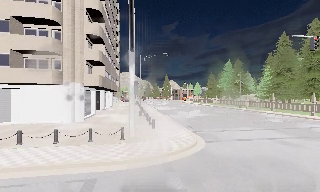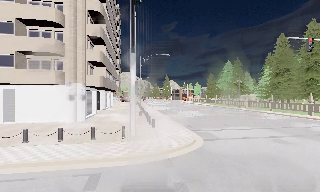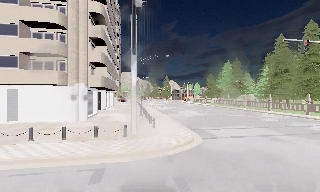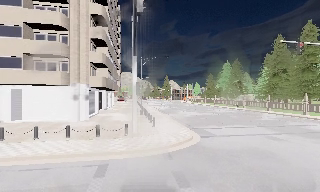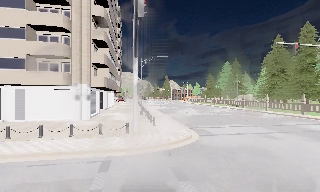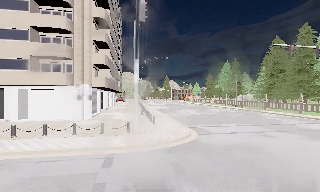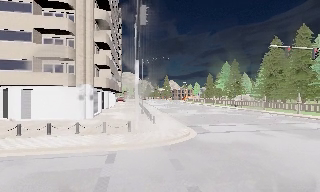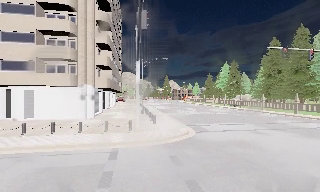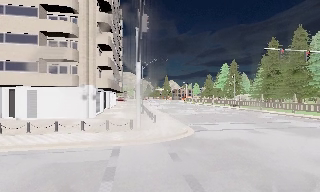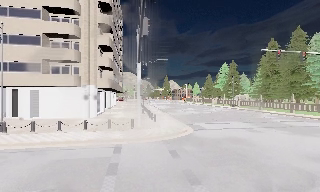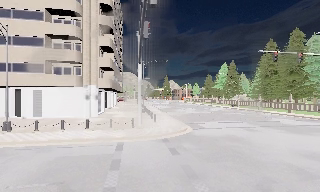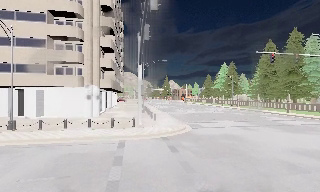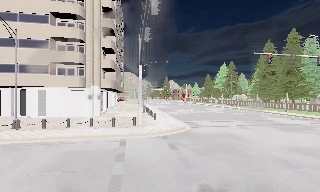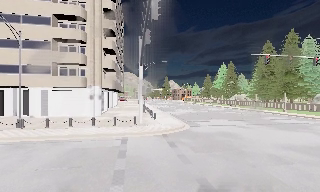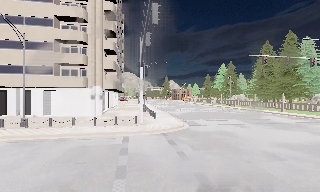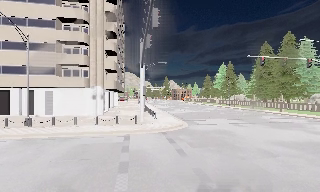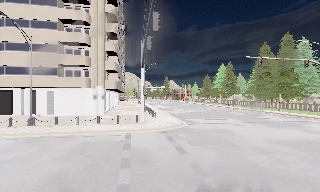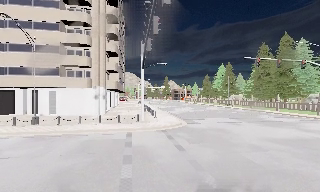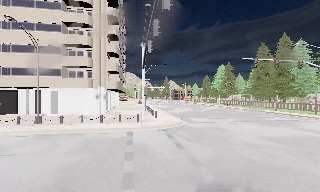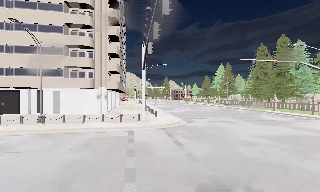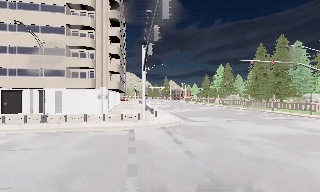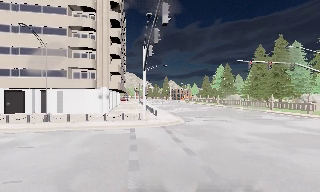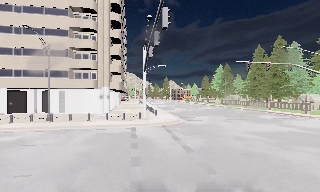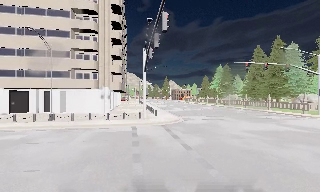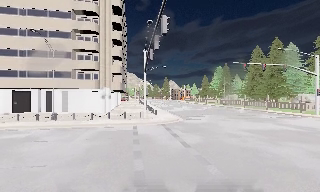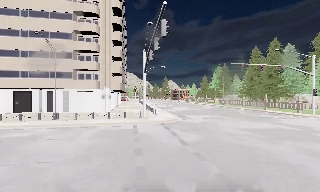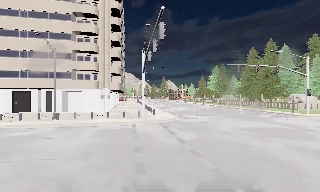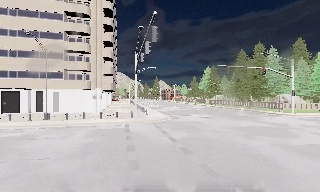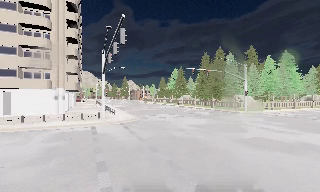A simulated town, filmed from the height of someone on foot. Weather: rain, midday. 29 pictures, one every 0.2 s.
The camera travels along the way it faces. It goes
backward.
0.0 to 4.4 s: The camera travels backward, about 8 m, so what stands in front gets smaller.
4.4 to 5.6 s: The camera pans to its right, which is clockwise from overhead, by about 15 degrees. It travels backward, about 2 m, so what stands in front gets smaller.
The film runs backward here.
